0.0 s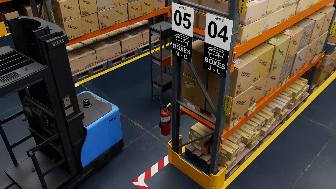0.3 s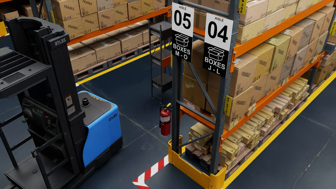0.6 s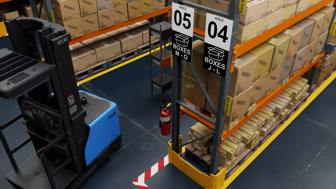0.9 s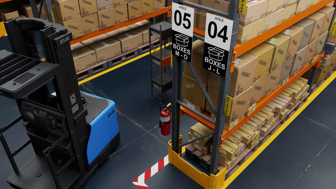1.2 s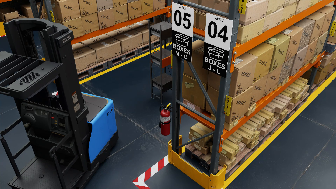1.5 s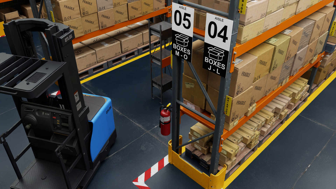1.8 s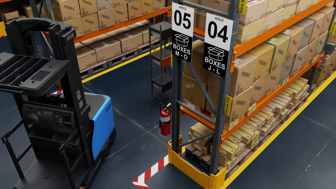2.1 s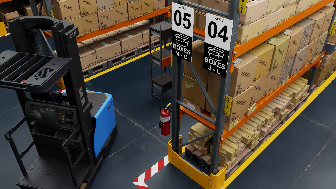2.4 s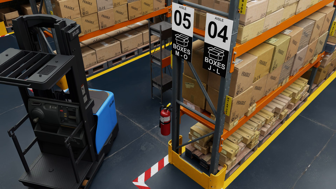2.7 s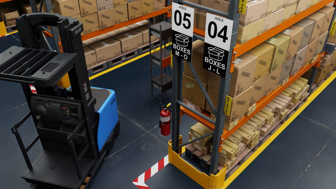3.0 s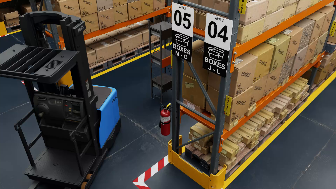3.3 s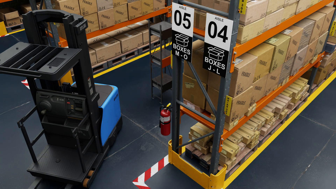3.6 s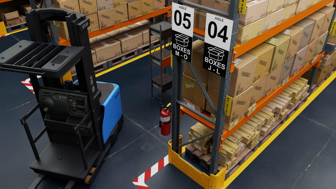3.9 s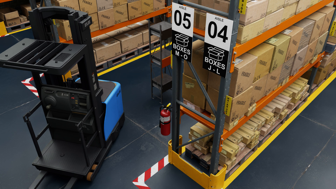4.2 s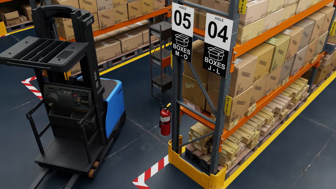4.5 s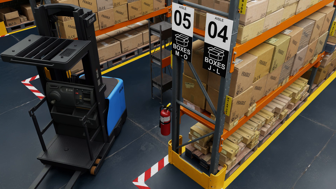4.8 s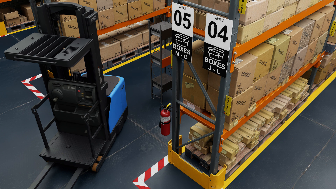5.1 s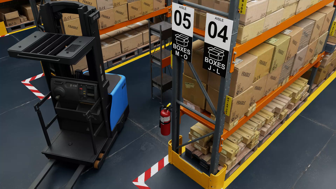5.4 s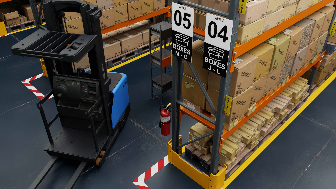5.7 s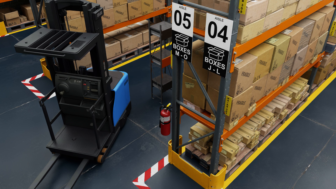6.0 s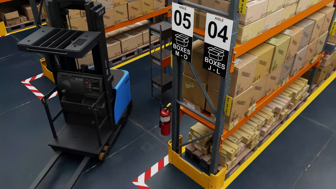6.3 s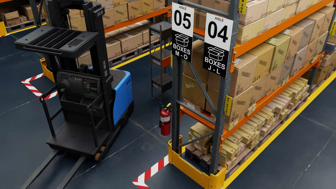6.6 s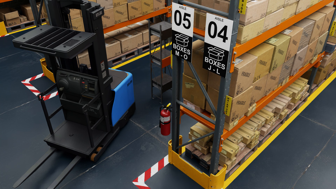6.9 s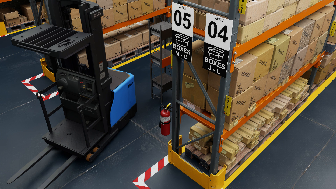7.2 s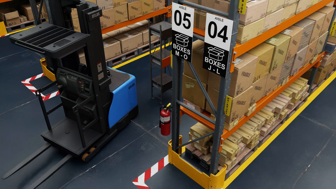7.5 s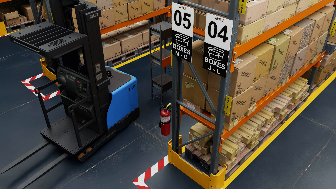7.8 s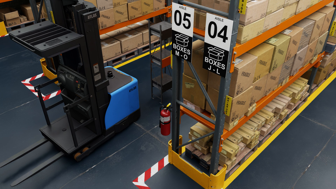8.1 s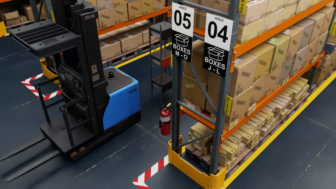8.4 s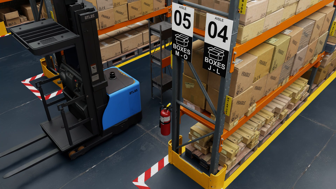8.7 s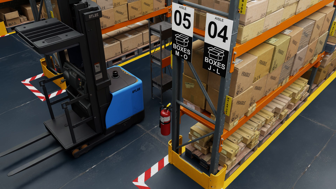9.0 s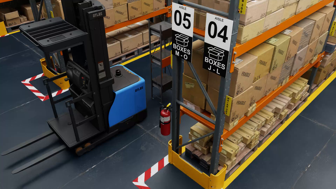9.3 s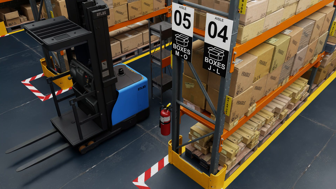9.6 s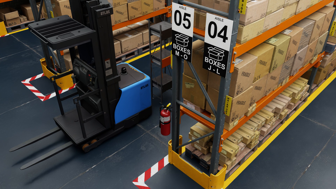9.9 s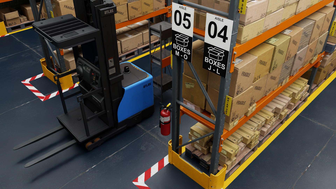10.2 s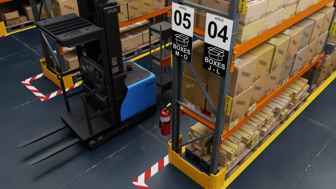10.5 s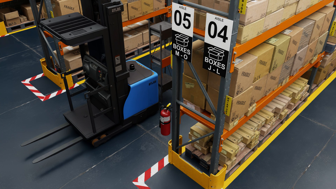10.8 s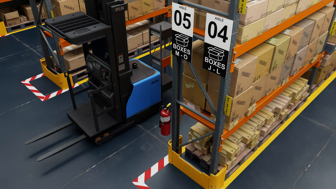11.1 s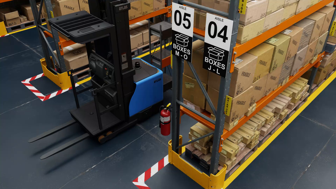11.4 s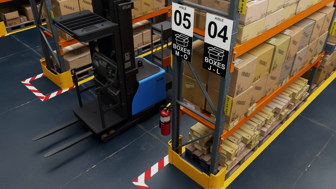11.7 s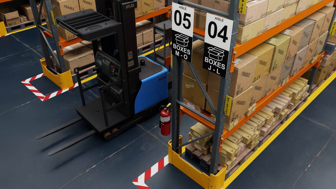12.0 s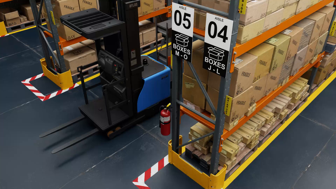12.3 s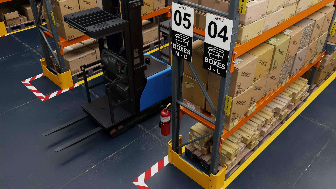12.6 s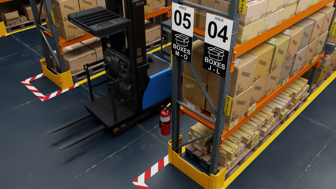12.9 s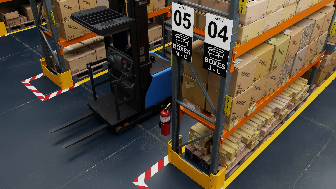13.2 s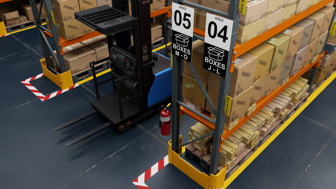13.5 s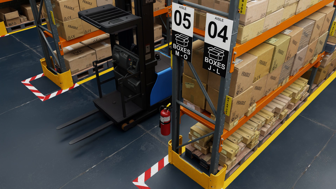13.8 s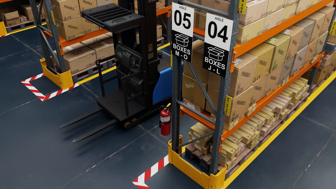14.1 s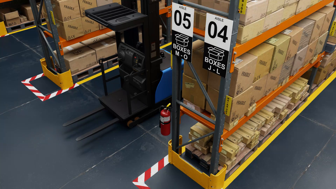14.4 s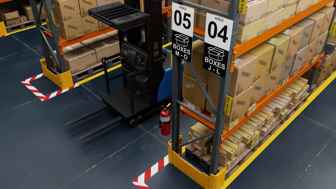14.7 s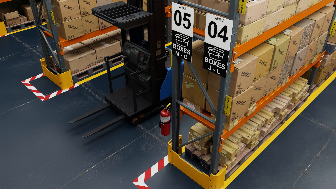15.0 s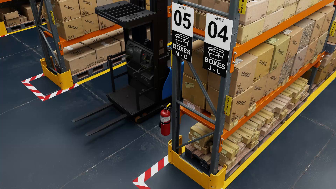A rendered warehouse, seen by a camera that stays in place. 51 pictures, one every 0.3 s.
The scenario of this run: A forklift runs into an object in its way.
